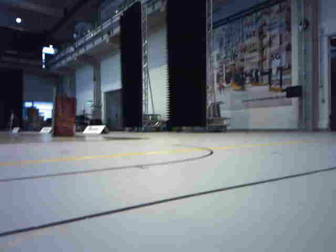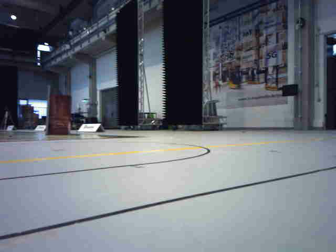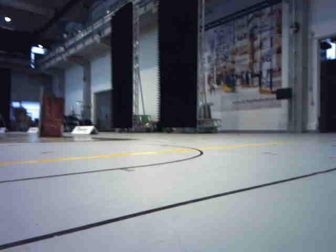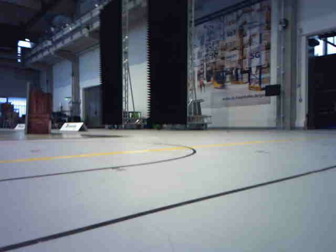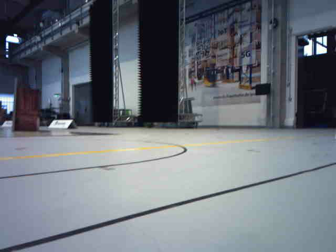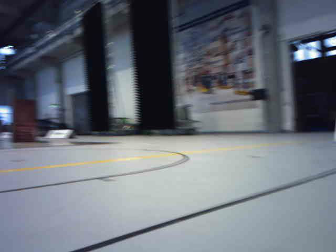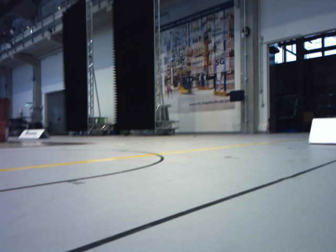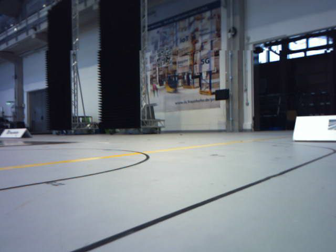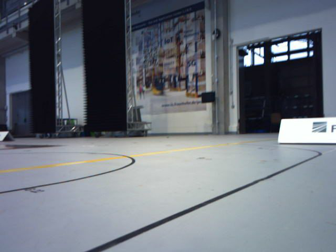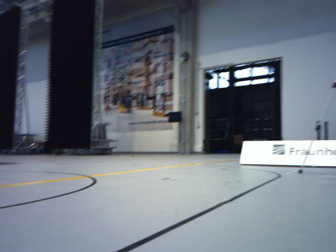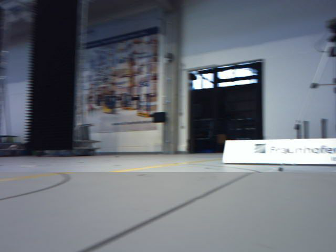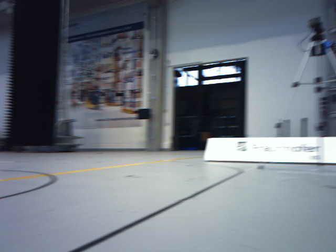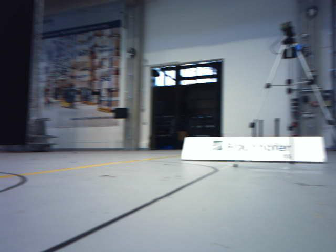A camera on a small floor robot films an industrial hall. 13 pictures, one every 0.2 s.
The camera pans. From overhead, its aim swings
clockwise.
The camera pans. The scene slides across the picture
to the left.
0.0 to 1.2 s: The camera travels forward, about 0.2 m, so what stands in front looms larger.
1.2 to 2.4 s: The scene slides to the left, as the camera pans about 25 degrees to its right. It travels forward, about 0.1 m, so what stands in front looms larger.
The film runs forward here.
